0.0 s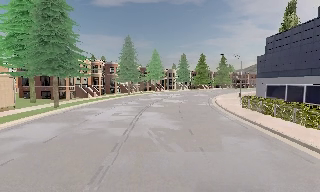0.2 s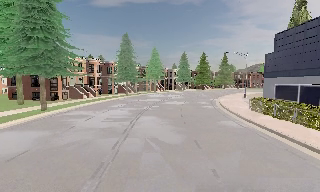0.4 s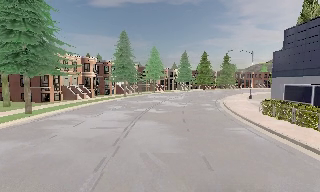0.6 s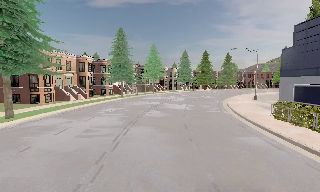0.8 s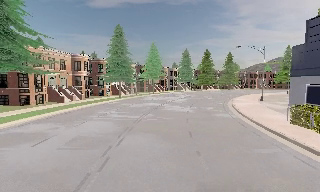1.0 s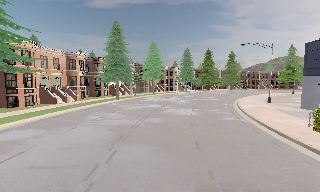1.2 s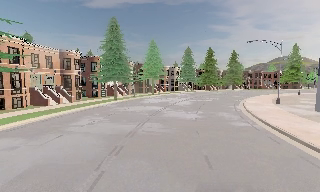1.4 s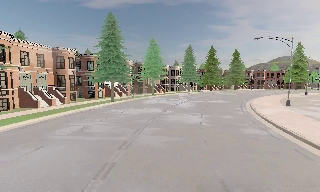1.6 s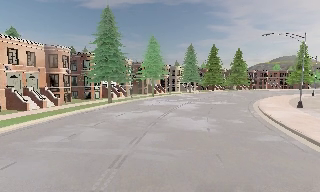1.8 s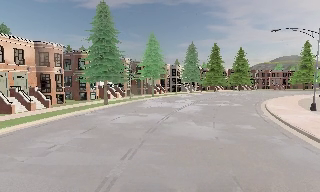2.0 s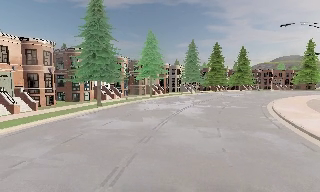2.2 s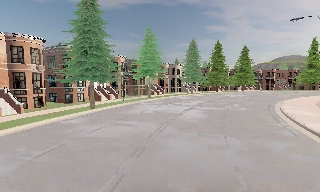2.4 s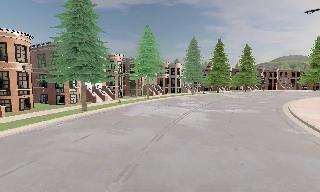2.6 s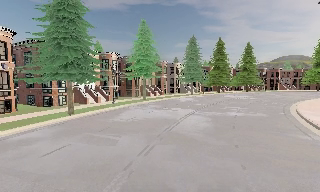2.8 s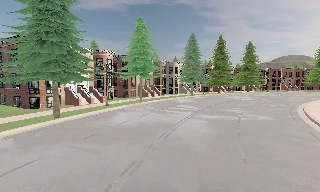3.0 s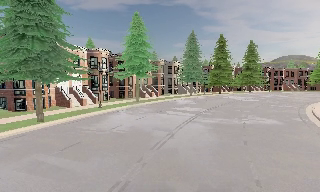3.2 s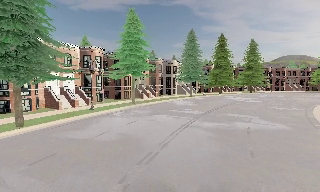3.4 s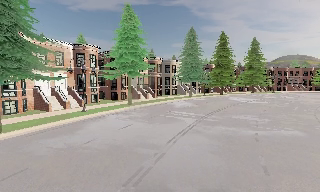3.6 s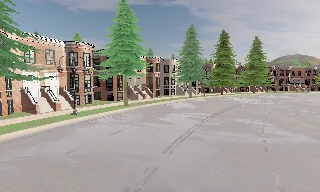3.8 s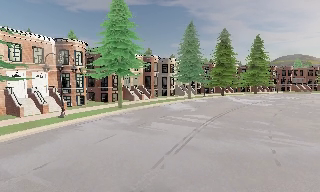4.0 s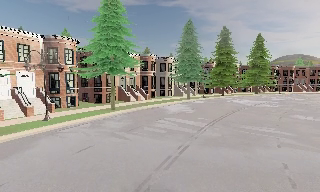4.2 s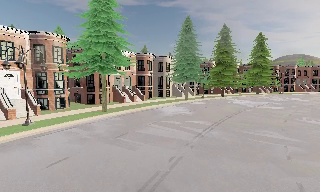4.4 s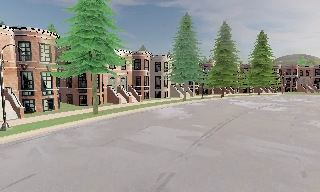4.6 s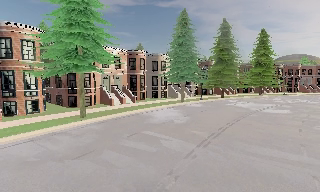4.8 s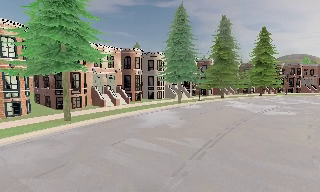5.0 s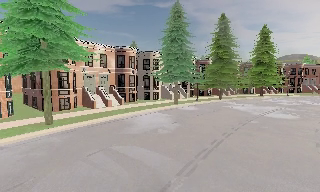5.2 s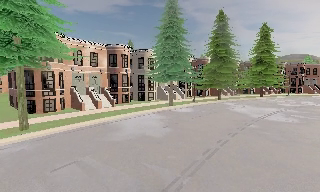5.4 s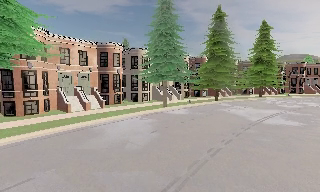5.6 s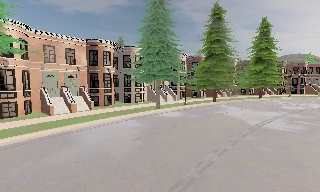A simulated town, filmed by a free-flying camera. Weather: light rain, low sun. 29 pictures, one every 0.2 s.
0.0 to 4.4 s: The camera travels forward, about 30 m, so what stands in front looms larger.
4.4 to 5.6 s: The camera travels forward and to its right, about 7 m, so what stands in front looms larger.
The film runs forward here.
